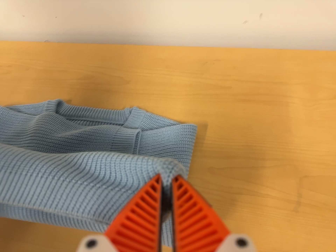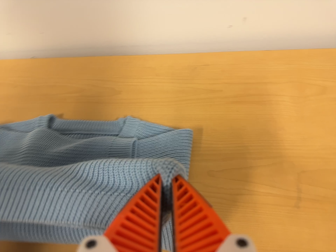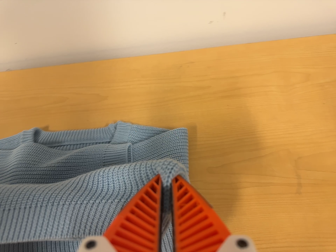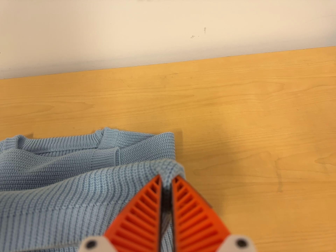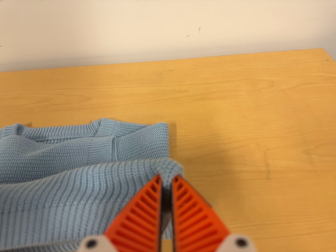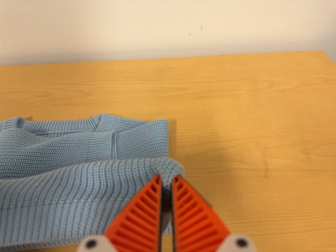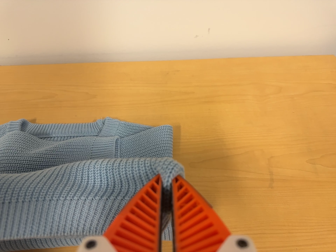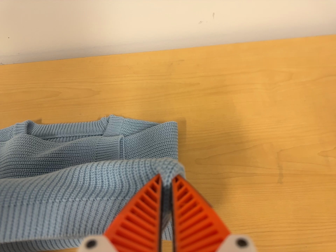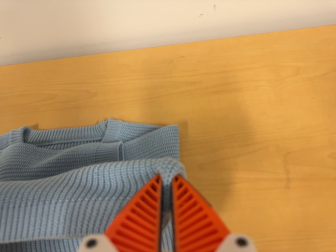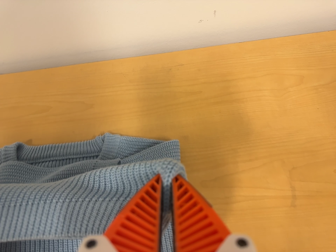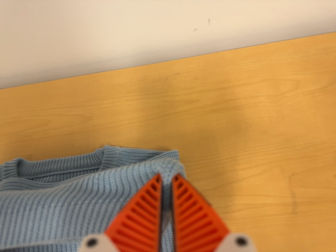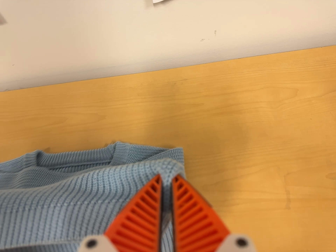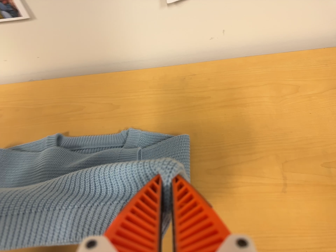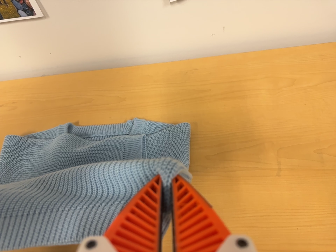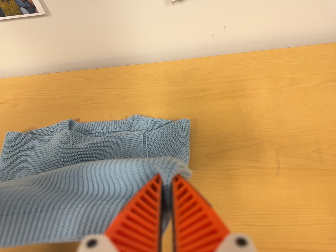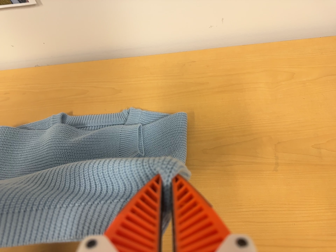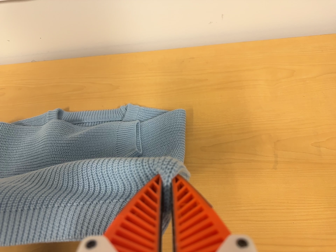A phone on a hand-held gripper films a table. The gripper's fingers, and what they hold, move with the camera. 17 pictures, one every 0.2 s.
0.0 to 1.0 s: The camera pans to its right by about 15 degrees. It travels toward the bottom of its view and to its left, about 8 cm. Its aim tips toward the top of its view by about 10 degrees. It rolls about its line of sight by about 10 degrees, and the scene rotates counterclockwise.
1.0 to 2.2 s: The camera travels toward the top of its view, about 10 cm.
2.2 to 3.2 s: The camera travels backward and toward the bottom of its view, about 8 cm, so what stands in front gets smaller.
The film runs backward here.
